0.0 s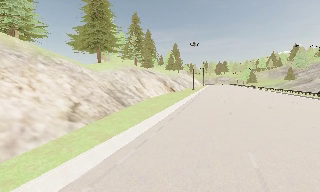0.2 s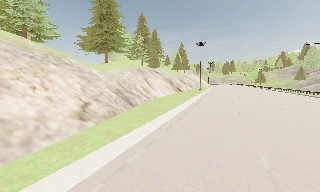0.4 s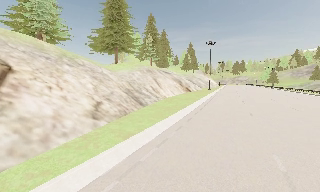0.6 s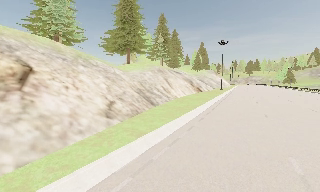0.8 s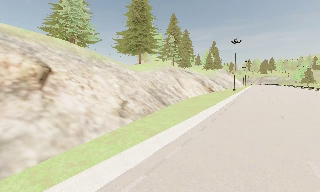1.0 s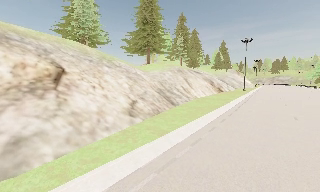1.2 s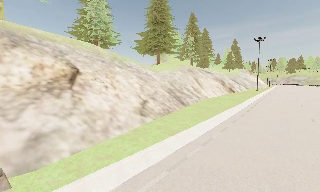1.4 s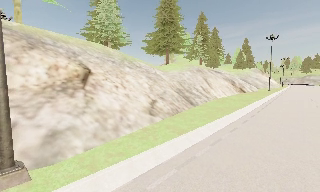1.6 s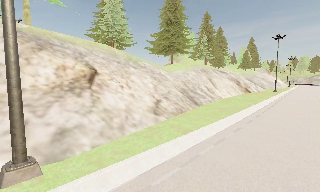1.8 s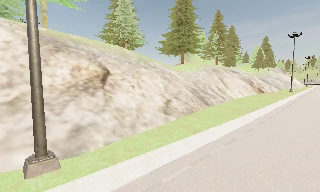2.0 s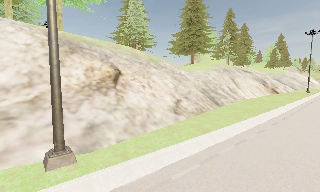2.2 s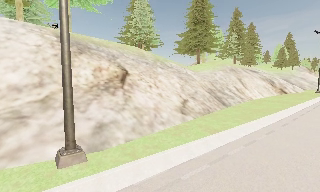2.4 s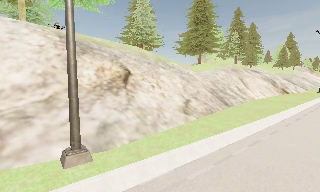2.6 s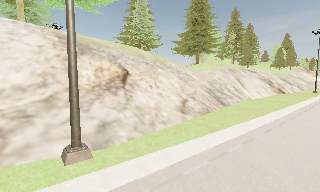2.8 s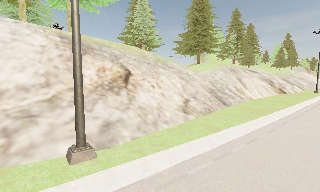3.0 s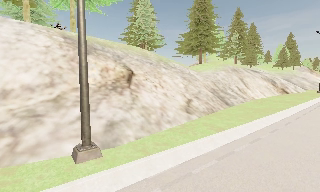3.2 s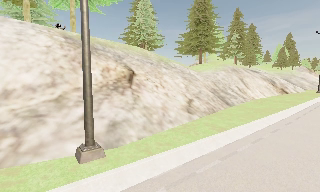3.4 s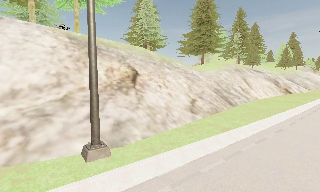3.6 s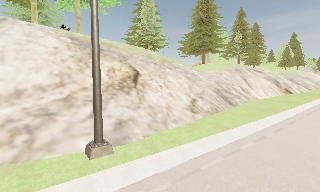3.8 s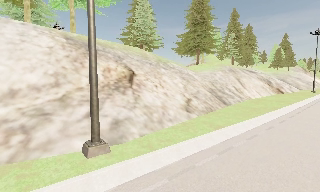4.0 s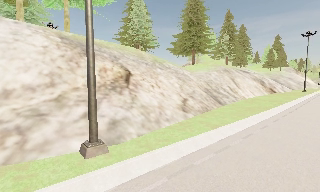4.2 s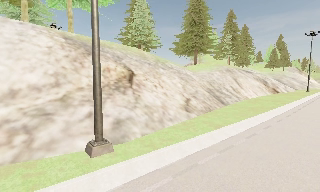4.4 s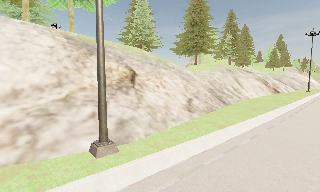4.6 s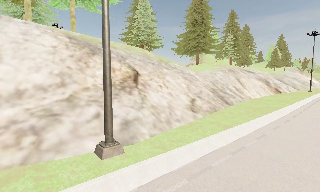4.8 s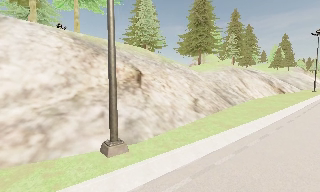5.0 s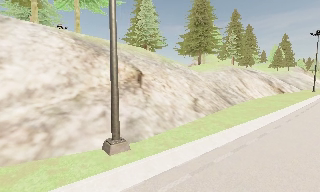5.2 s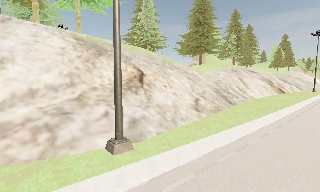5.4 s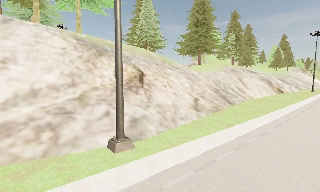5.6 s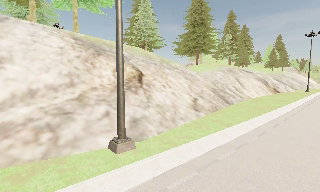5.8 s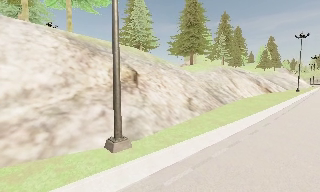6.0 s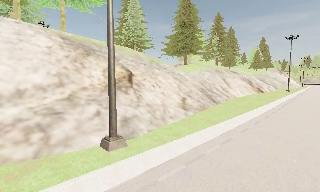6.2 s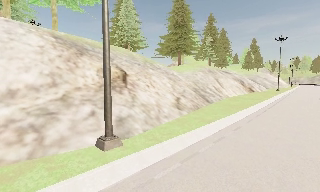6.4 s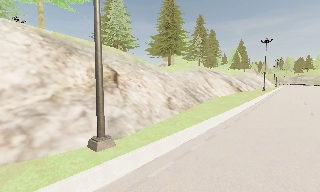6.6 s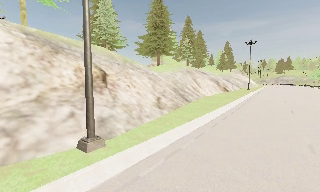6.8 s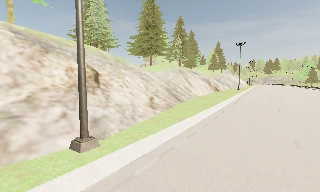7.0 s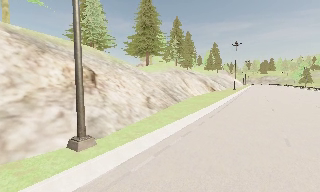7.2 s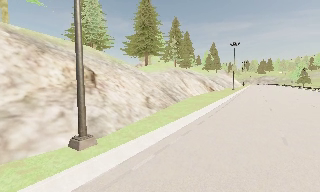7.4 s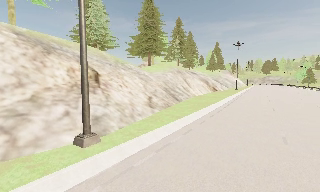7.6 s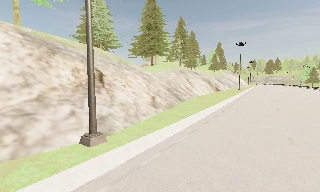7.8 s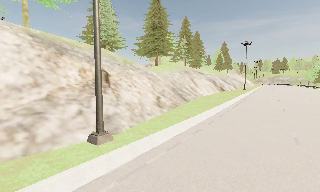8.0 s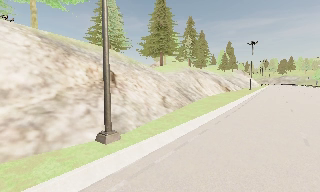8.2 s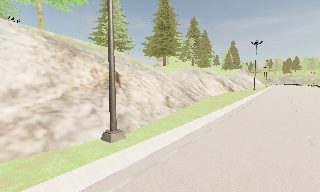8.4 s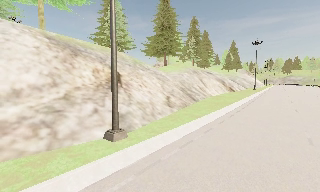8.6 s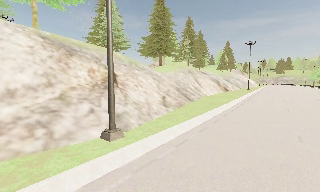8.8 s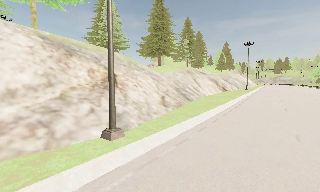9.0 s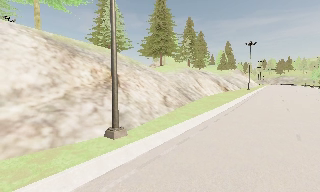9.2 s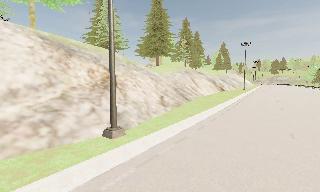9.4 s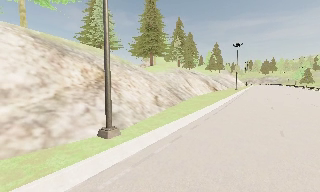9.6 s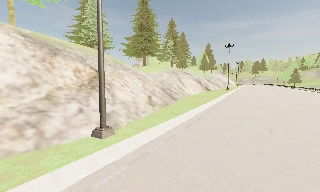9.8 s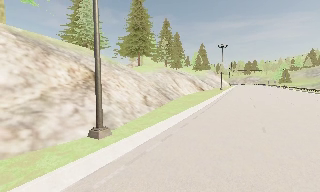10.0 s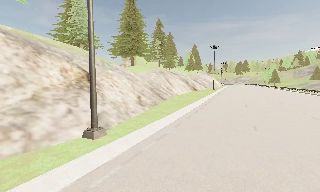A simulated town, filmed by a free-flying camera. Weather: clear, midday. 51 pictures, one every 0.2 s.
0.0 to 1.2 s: The camera swings to its left by about 20 degrees, and the scene slides to the right. It travels to its left, about 0.5 m, so close, fixed things drift to the right.
1.2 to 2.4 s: The scene slides to the right, as the camera pans about 15 degrees to its left.
2.4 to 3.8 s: The camera travels backward, about 0.5 m, so what stands in front gets smaller.
3.8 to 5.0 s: The camera travels to its left, about 0.5 m, so close, fixed things drift to the right.
5.0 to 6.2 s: The camera shifts only a little, or ends up much as it began.
6.2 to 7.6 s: The camera travels backward, about 0.5 m, so what stands in front gets smaller.
7.6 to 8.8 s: The camera shifts only a little, or ends up much as it began.
8.8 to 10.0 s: The scene slides to the left, as the camera pans about 10 degrees to its right.
The film runs backward here.
